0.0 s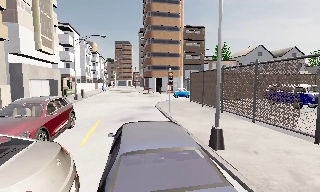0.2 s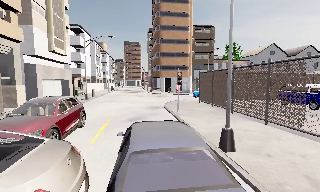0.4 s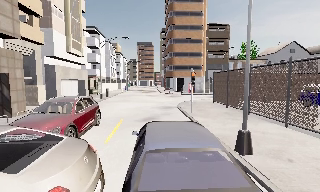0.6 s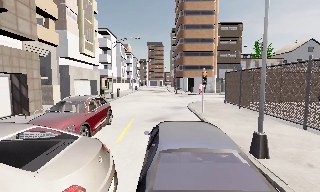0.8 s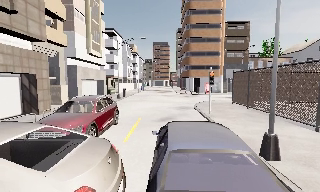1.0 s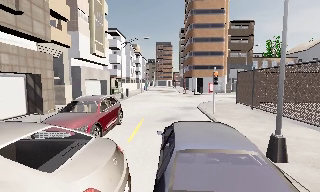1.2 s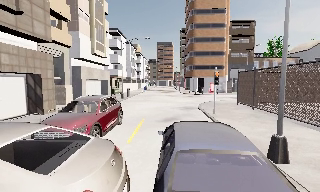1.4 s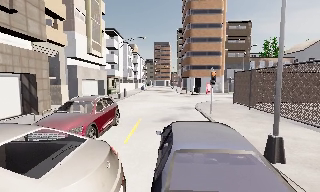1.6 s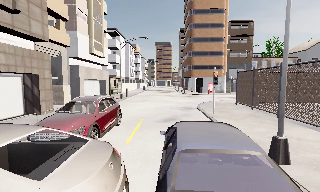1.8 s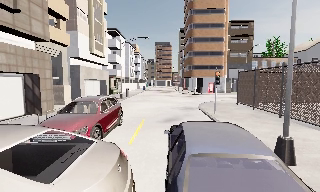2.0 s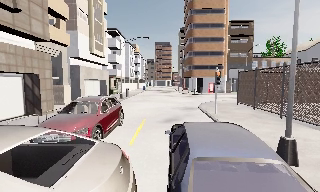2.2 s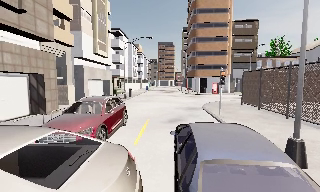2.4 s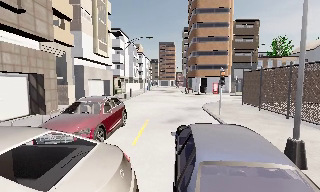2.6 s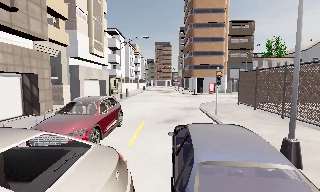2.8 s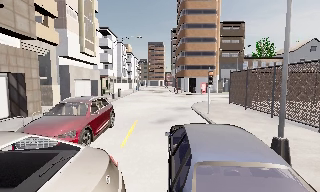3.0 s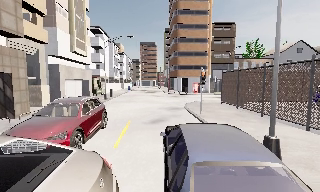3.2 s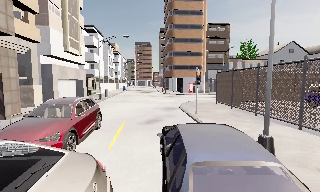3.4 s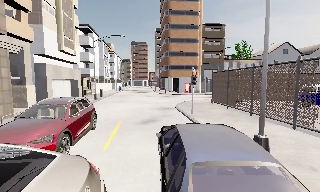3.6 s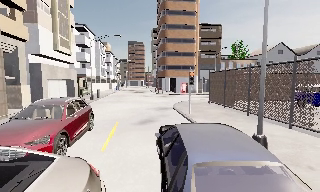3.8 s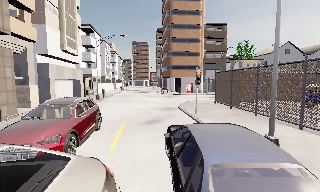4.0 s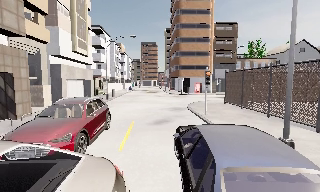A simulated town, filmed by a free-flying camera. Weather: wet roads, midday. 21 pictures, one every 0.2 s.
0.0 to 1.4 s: The camera swings to its left by about 15 degrees, and the scene slides to the right.
1.4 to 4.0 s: The camera travels forward, about 0.5 m, so what stands in front looms larger.
The film runs forward here.
